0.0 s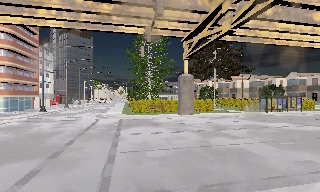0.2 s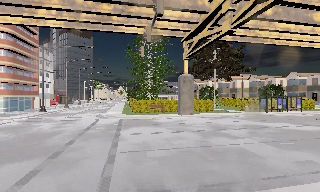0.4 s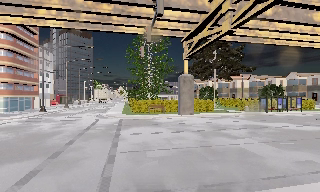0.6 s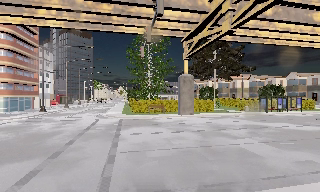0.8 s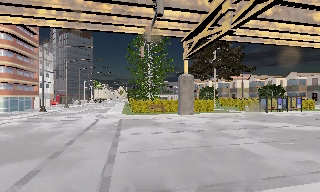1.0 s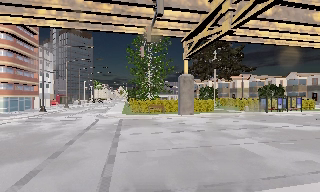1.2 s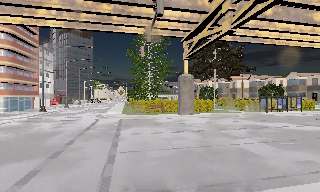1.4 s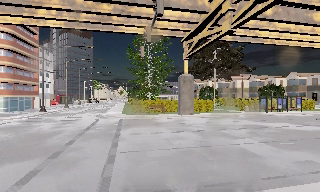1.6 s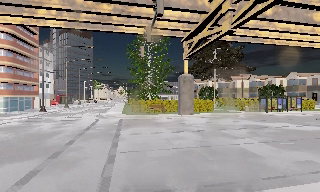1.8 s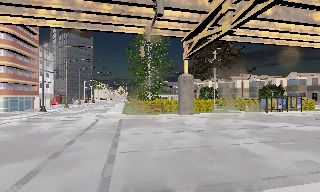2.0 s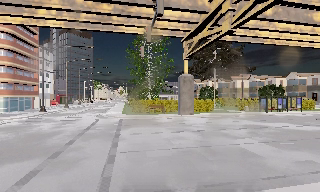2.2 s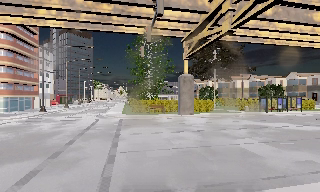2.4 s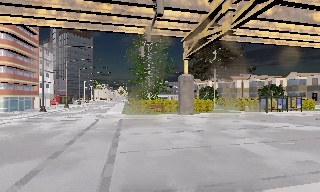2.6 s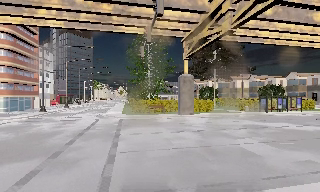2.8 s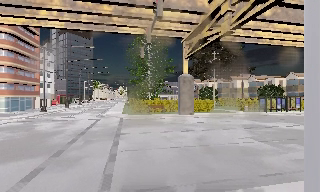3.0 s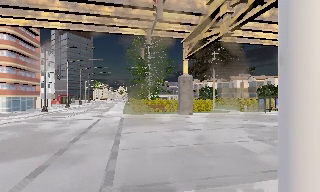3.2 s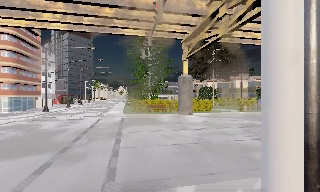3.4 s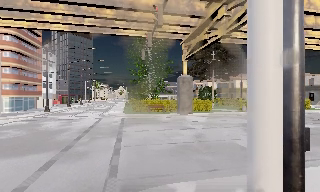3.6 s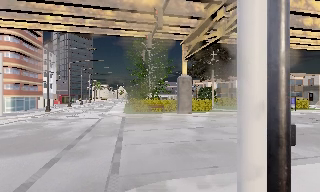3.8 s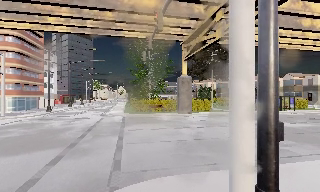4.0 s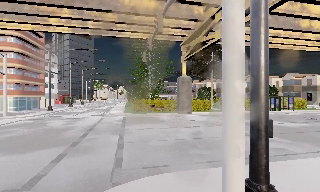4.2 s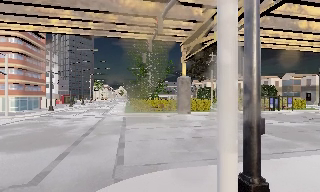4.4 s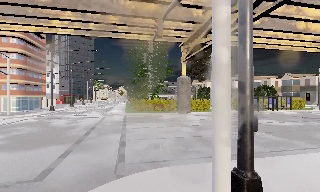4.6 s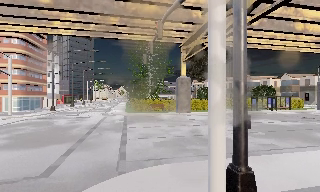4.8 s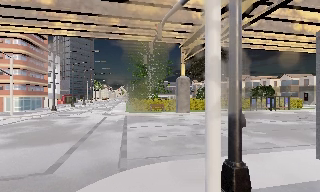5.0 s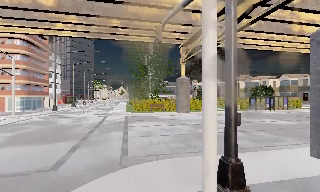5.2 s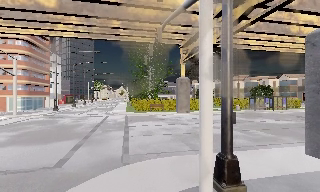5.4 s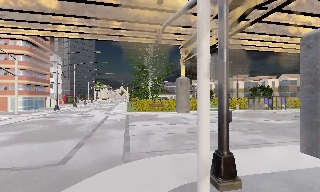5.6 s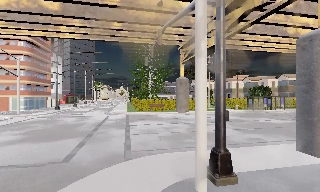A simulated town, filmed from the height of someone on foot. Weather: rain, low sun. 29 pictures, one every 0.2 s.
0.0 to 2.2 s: The camera keeps its place and its aim.
2.2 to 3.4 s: The camera travels backward, about 1 m, so what stands in front gets smaller. It gains speed.
3.4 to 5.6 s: The camera travels backward, about 2.5 m, so what stands in front gets smaller.
The film runs backward here.
